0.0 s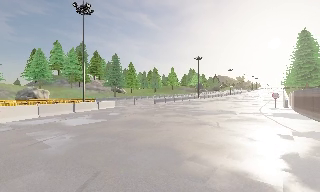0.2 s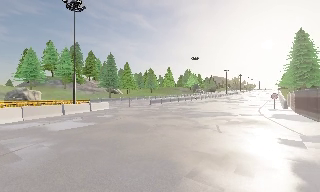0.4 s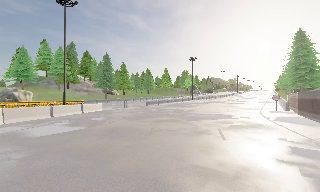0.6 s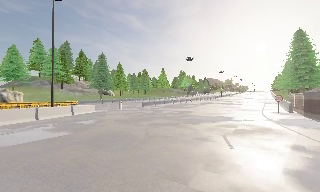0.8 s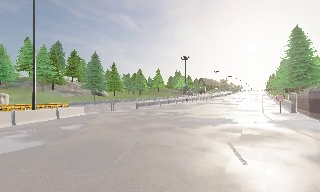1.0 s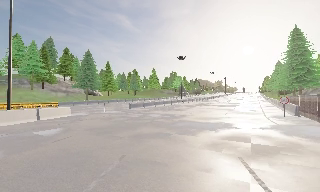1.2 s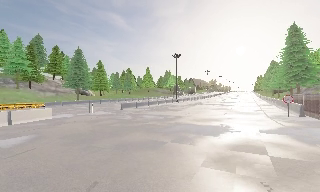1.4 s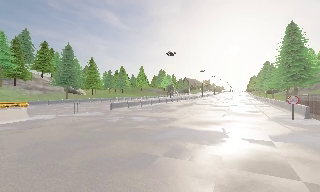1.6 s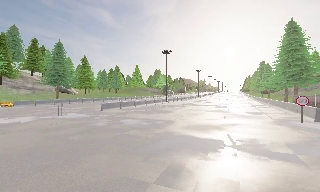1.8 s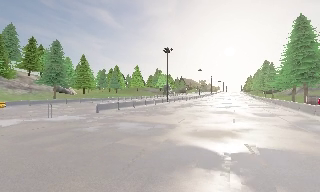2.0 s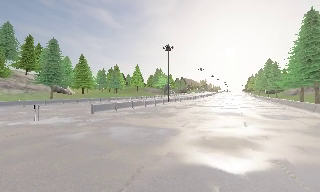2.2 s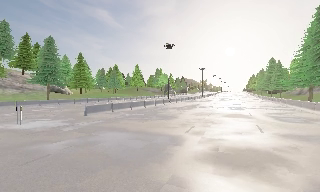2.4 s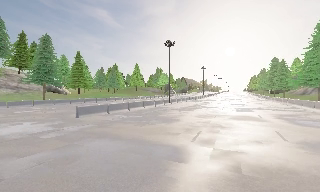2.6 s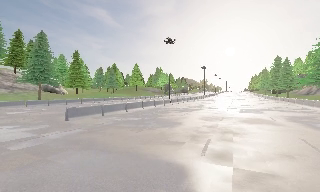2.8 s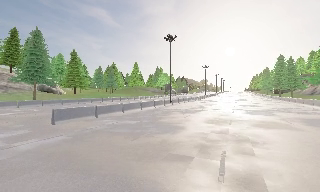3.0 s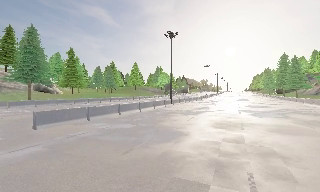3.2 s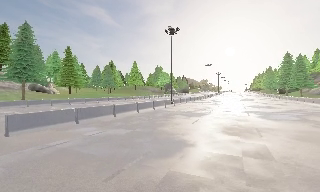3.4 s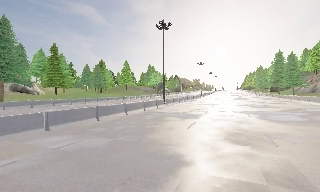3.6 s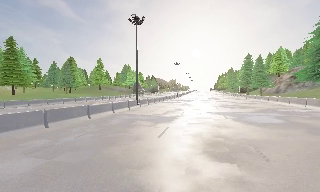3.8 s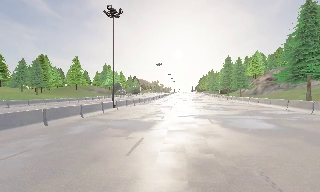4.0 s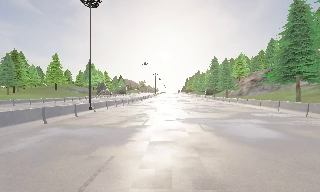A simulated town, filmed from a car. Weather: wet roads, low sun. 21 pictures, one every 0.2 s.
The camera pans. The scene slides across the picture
to the left.
The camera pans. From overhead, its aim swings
clockwise.
0.0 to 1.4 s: The scene slides to the left, as the camera pans about 10 degrees to its right. It travels forward, about 9 m, so what stands in front looms larger. It gains speed.
1.4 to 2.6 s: The camera travels forward, about 9 m, so what stands in front looms larger.
2.6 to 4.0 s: The camera pans to its right, which is clockwise from overhead, by about 20 degrees. It travels forward, about 12 m, so what stands in front looms larger.
The film runs forward here.
